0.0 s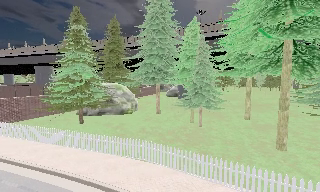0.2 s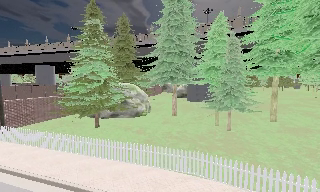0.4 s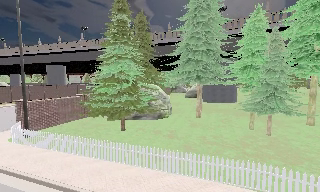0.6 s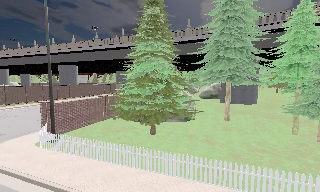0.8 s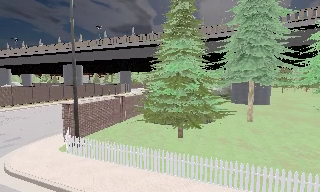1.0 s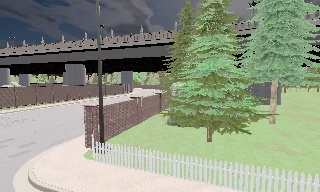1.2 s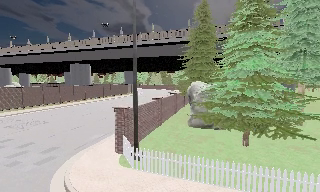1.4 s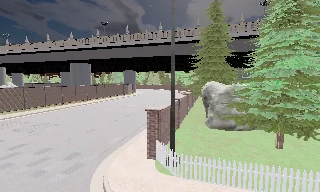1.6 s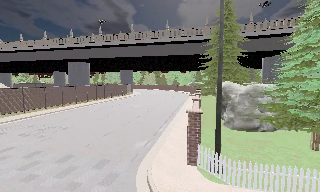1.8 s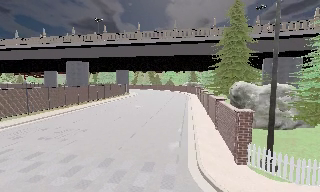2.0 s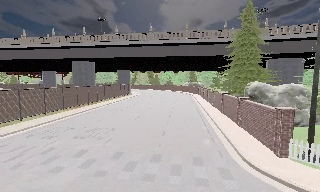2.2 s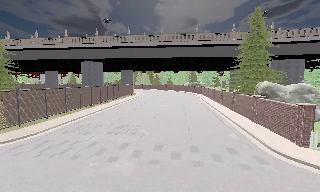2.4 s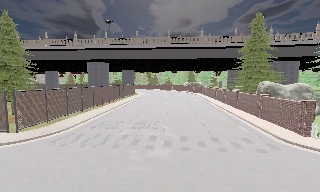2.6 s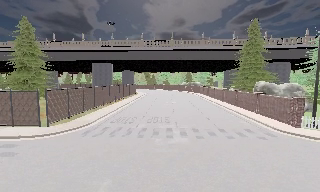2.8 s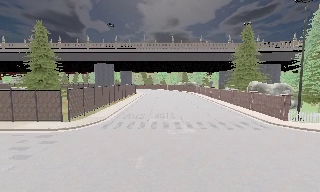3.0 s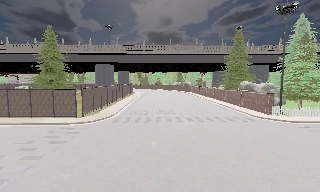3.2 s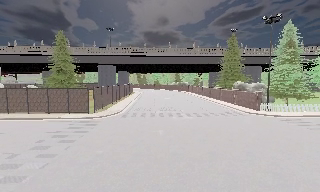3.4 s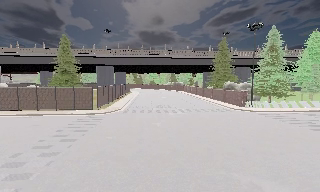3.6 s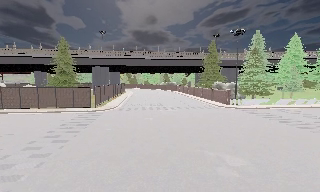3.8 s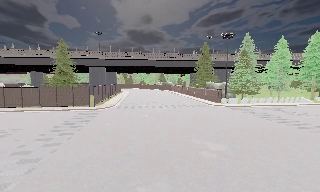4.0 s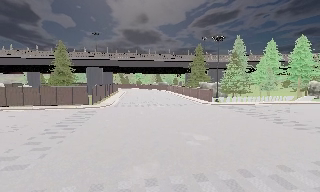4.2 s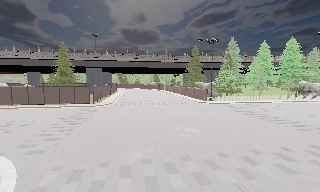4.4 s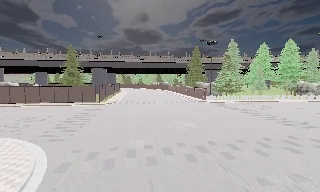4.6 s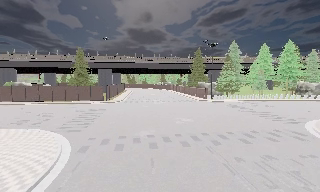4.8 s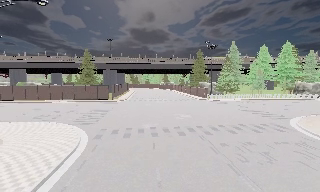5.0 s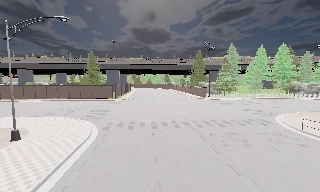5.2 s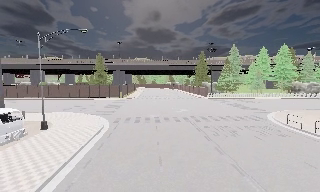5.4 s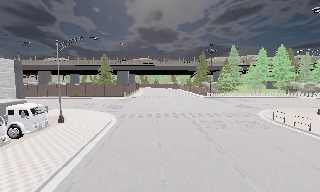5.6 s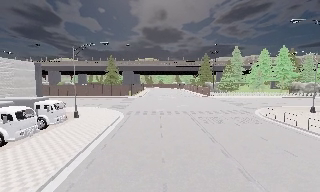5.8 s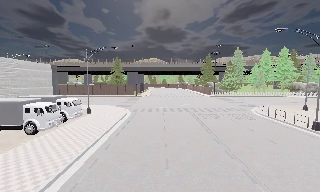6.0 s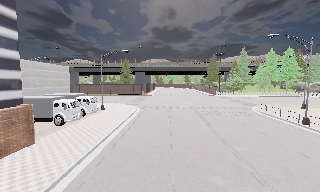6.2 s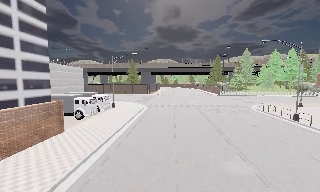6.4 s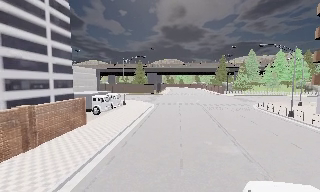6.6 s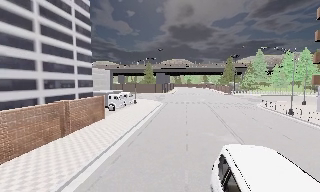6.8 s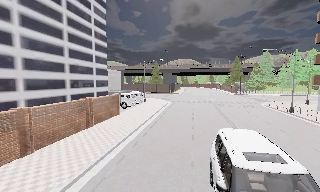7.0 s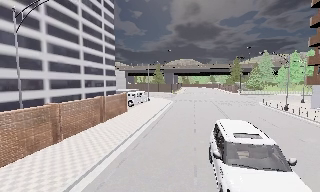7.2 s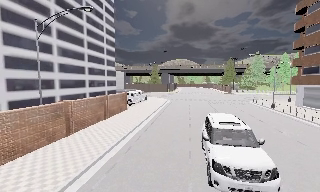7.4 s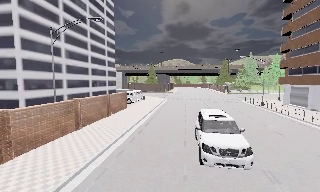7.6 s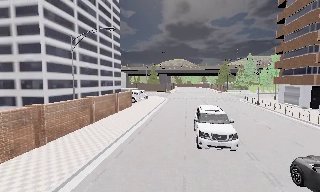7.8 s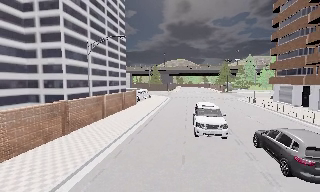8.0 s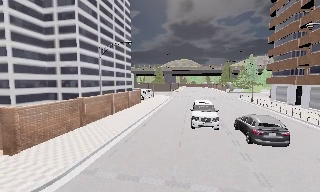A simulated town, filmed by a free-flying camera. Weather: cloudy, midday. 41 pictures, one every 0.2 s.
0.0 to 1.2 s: The camera travels to its left and forward, about 13 m, so close, fixed things drift to the right.
1.2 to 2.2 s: The camera pans to its right, which is clockwise from overhead, by about 10 degrees. It travels to its left, about 12 m, so close, fixed things drift to the right.
2.2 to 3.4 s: The camera pans to its right, which is clockwise from overhead, by about 10 degrees. It travels backward and to its left, about 14 m, so what stands in front gets smaller.
3.4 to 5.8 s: The camera travels backward, about 25 m, so what stands in front gets smaller.
5.8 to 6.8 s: The camera pans to its left, which is counterclockwise from overhead, by about 10 degrees. It travels backward, about 10 m, so what stands in front gets smaller.
6.8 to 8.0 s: The camera travels backward, about 11 m, so what stands in front gets smaller.
The film runs forward here.
